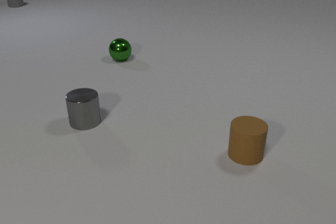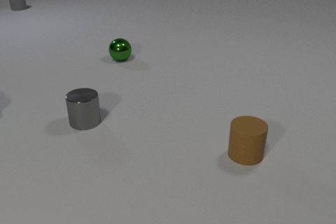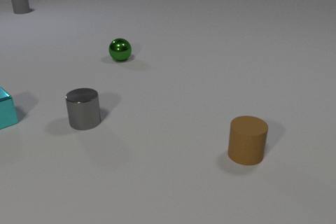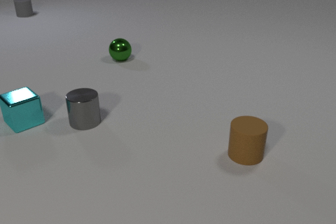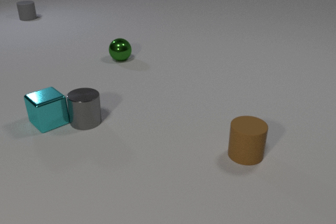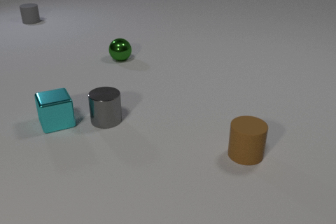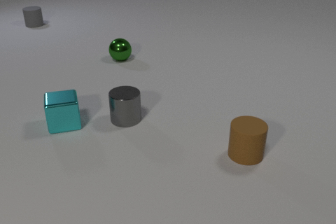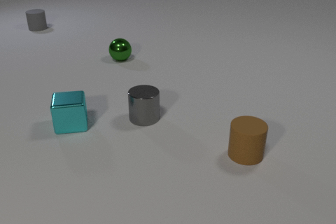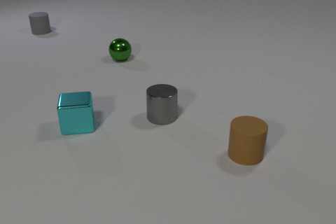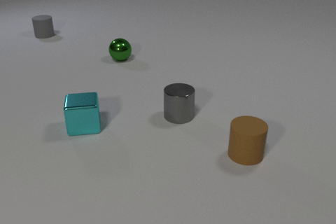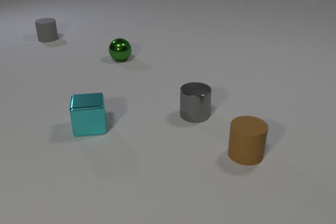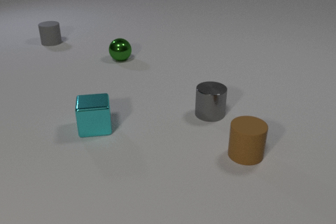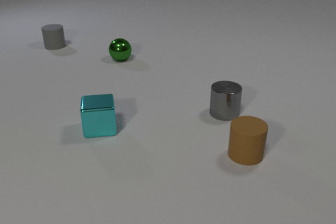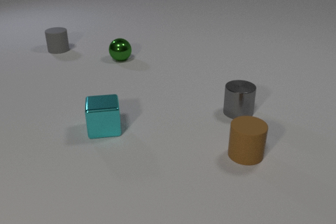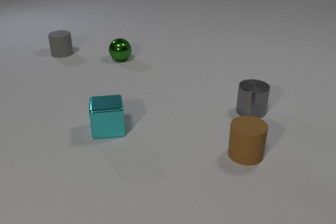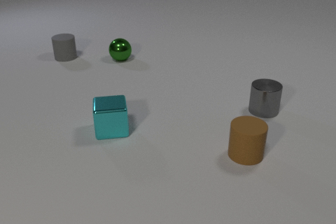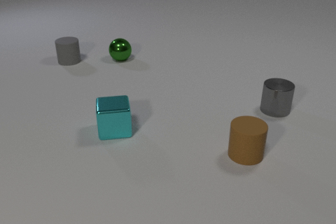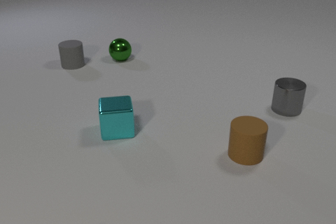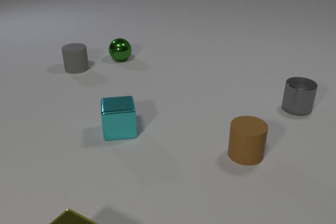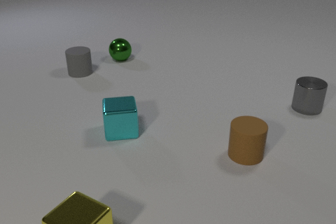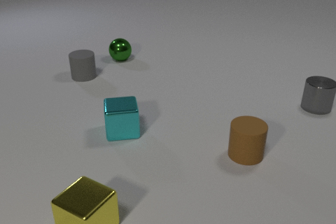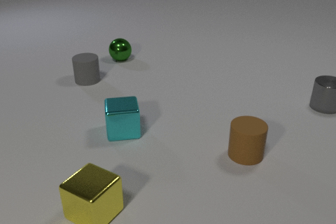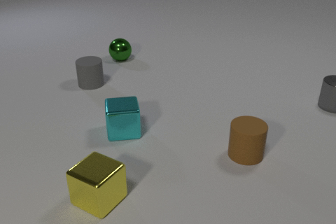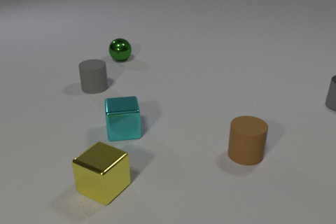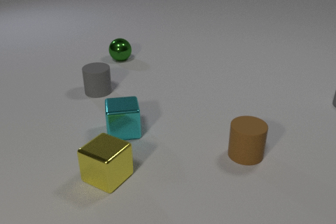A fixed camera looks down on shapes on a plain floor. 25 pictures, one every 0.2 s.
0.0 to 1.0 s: The cyan metal cube comes in at the left edge, slides to the right and toward the camera. The gray metal cylinder slides to the right. The gray rubber cylinder slides toward the camera. The cyan metal cube and the gray metal cylinder collide.
1.0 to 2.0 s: The cyan metal cube slides to the right and toward the camera. The gray metal cylinder slides to the right. The gray rubber cylinder slides toward the camera.
2.0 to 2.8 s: The cyan metal cube slides to the right and toward the camera. The gray metal cylinder slides to the right. The gray rubber cylinder slides toward the camera.
2.8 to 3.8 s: The cyan metal cube slides to the right. The gray metal cylinder slides to the right and away from the camera. The yellow metal cube comes in at the bottom edge, slides away from the camera. The gray rubber cylinder slides toward the camera.
3.8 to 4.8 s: The gray metal cylinder slides to the right and away from the camera. The yellow metal cube slides away from the camera. The gray rubber cylinder slides toward the camera.
What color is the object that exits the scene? gray.
Are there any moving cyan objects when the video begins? no.
How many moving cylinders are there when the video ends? 1.
